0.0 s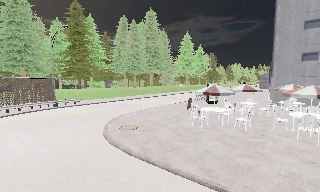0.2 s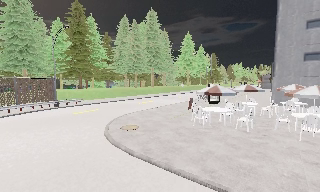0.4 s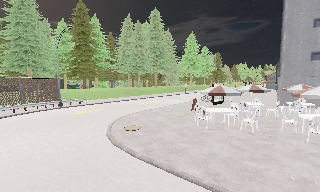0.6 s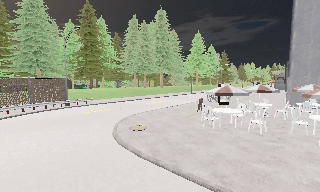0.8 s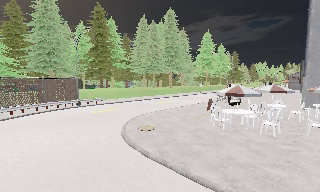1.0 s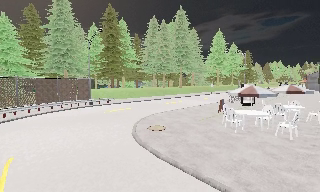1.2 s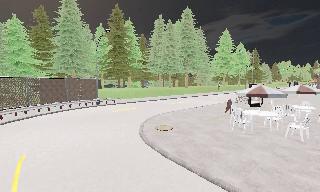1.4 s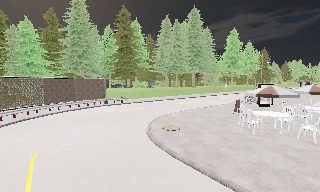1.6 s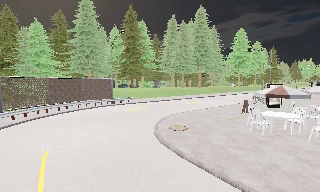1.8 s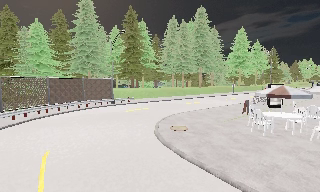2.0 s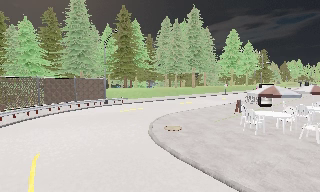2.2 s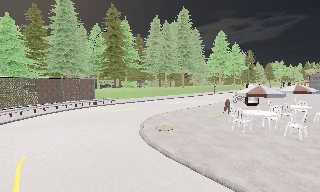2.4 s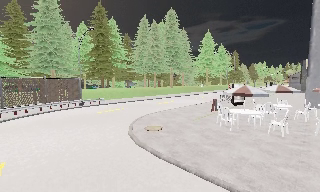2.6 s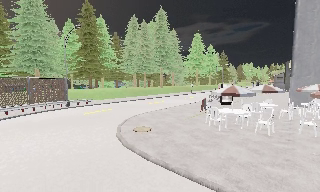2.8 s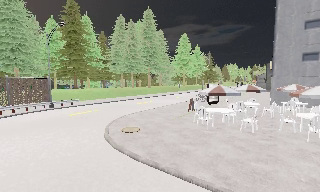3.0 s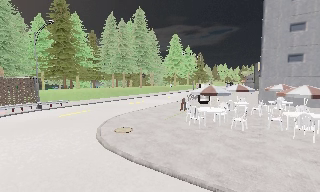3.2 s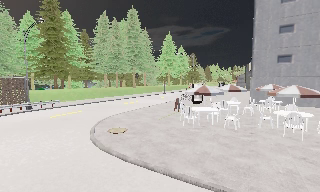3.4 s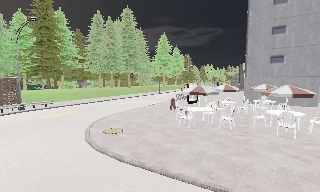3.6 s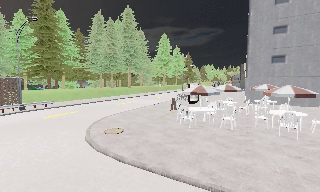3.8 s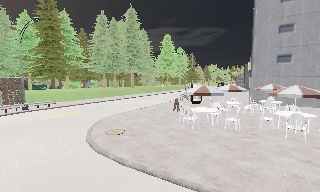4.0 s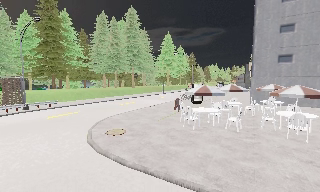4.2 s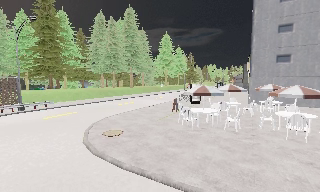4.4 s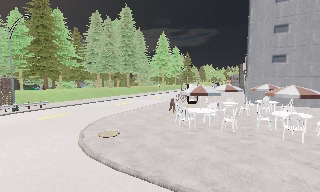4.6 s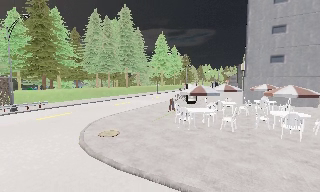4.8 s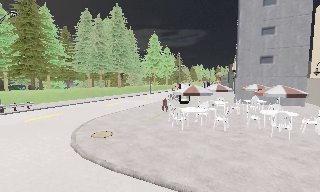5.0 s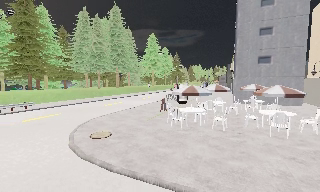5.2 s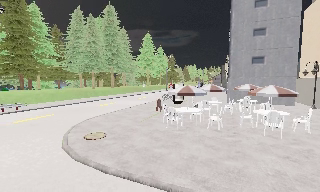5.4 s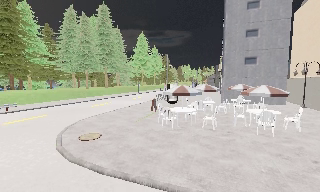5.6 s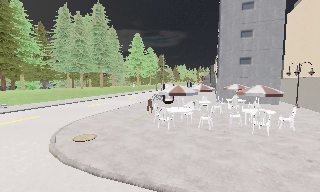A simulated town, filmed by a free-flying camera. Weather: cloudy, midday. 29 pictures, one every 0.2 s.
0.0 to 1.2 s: The scene slides to the right, as the camera pans about 10 degrees to its left.
1.2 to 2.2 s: The camera shifts only a little, or ends up much as it began.
2.2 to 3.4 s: The scene slides to the left, as the camera pans about 20 degrees to its right.
3.4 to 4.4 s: The camera travels forward, about 0.5 m, so what stands in front looms larger.
4.4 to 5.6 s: The camera shifts only a little, or ends up much as it began.
The film runs backward here.
